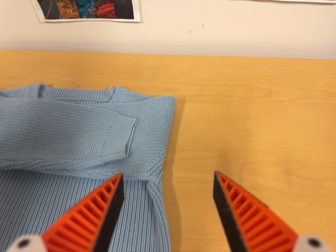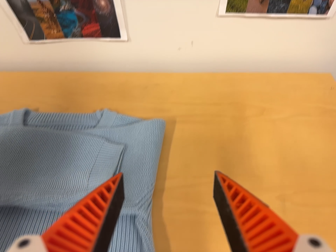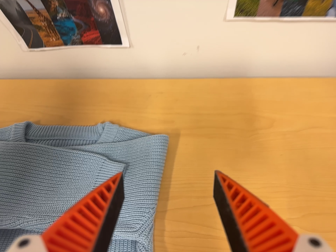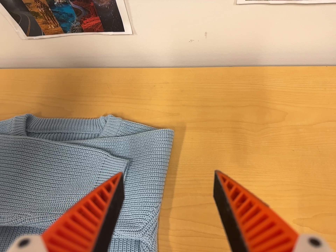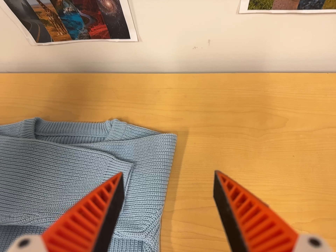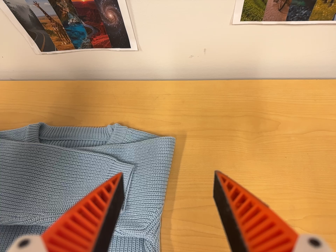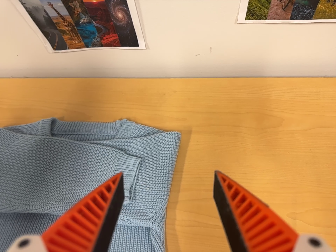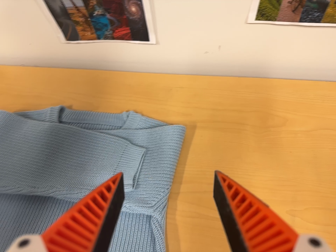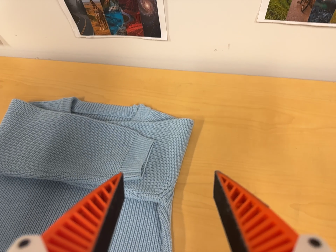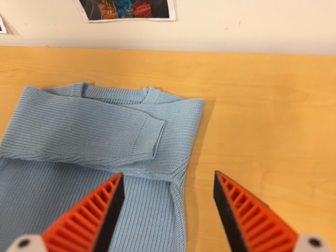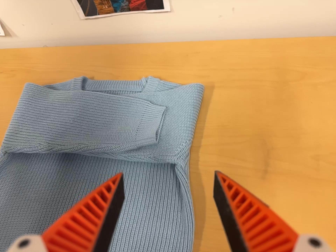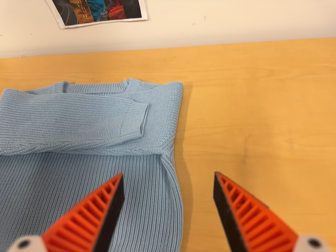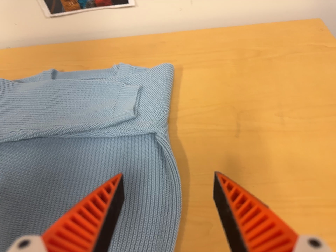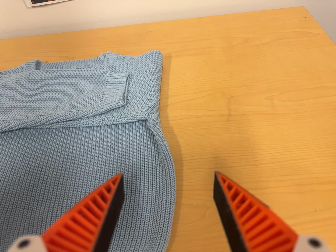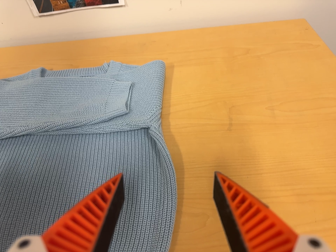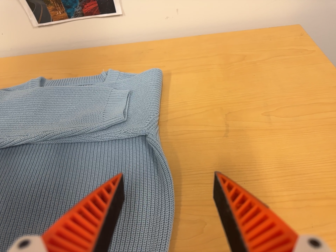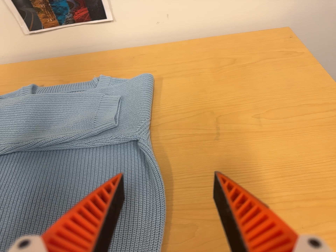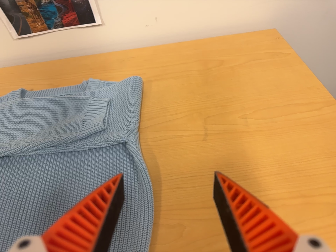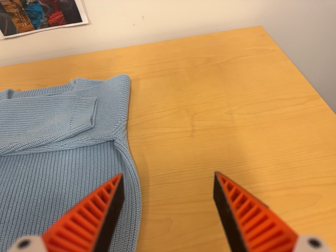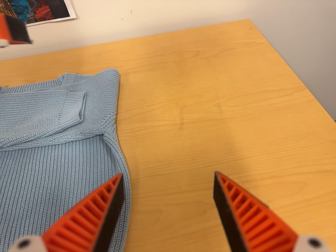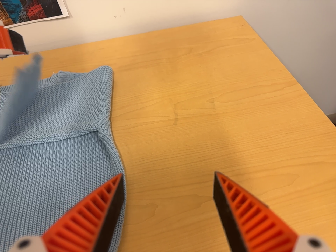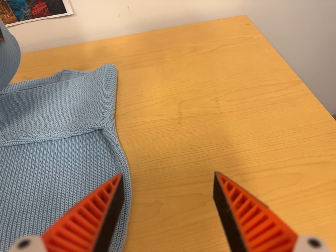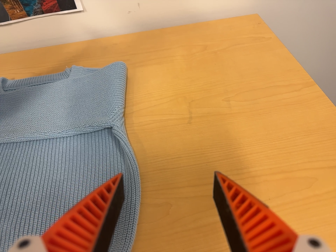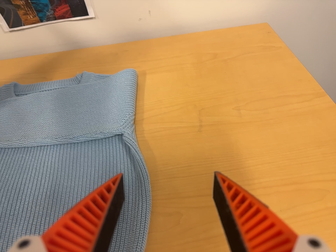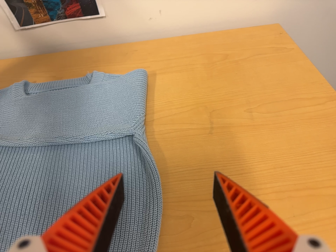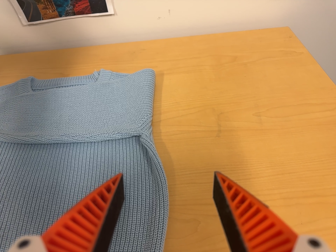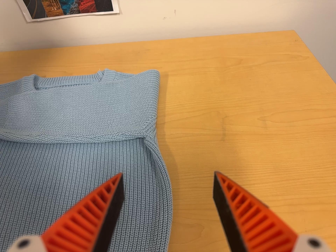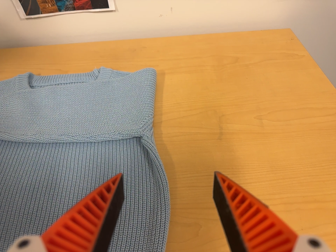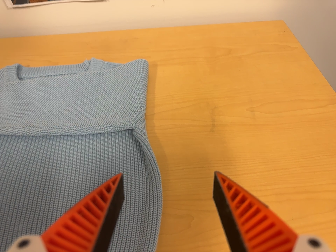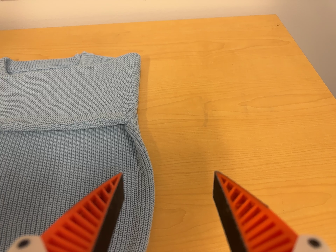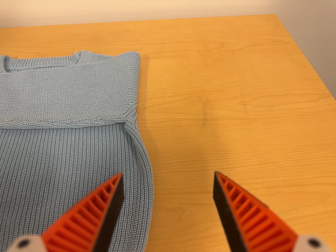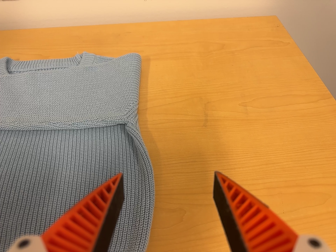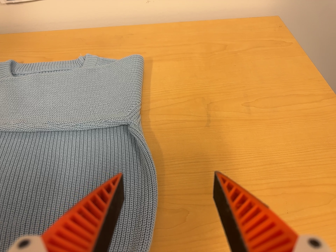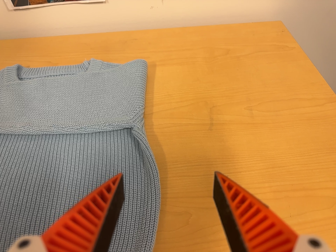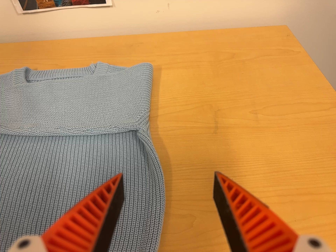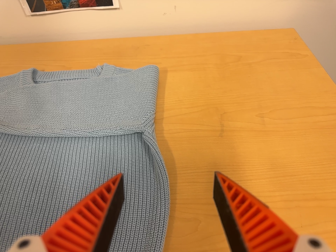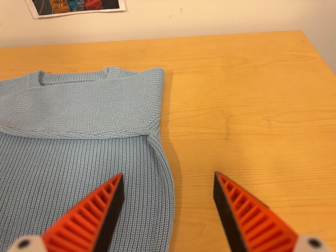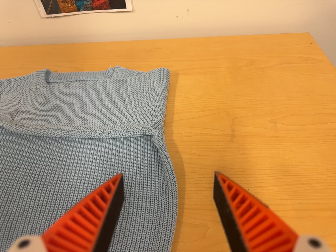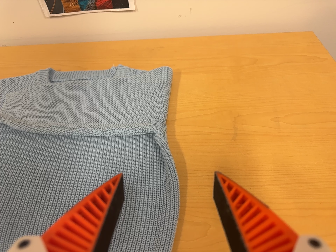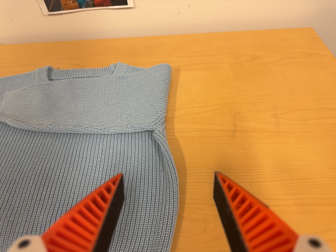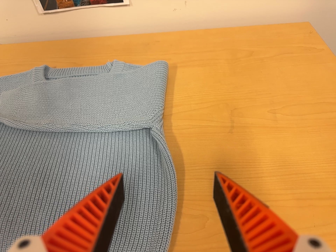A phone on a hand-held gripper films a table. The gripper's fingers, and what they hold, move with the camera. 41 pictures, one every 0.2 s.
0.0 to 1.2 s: The camera travels toward the top of its view, about 10 cm.
1.2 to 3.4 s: The camera travels toward the bottom of its view, about 20 cm. Its aim tips toward the top of its view by about 10 degrees. It rolls about its line of sight by about 10 degrees, and the scene rotates counterclockwise.
3.4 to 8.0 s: The camera shifts only a little, or ends up much as it began.
The film runs backward here.
